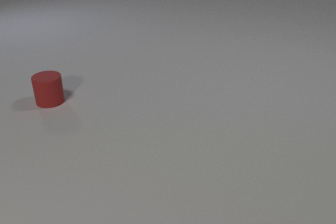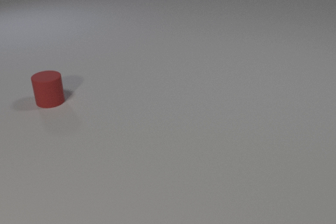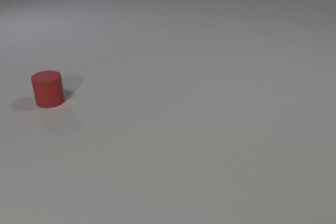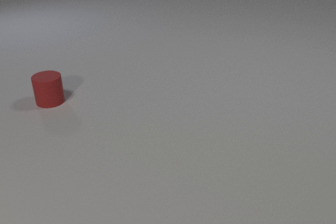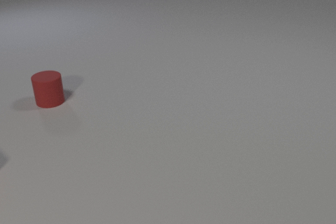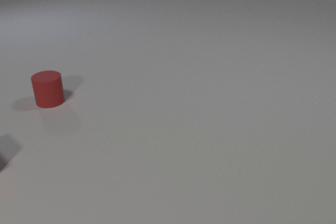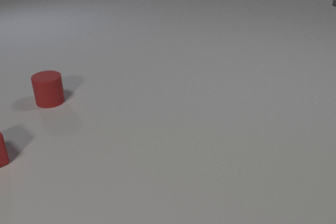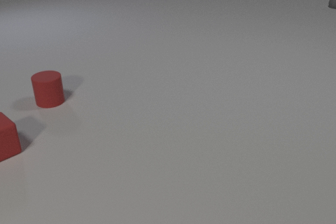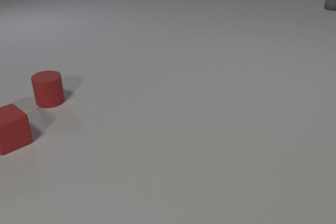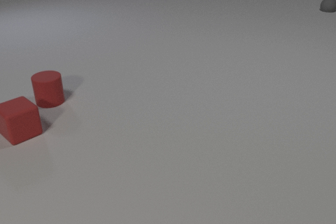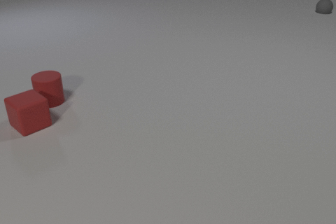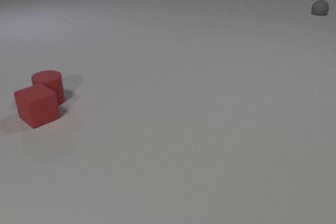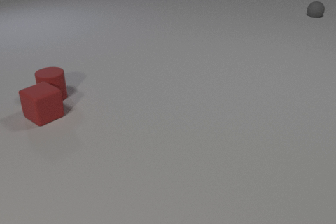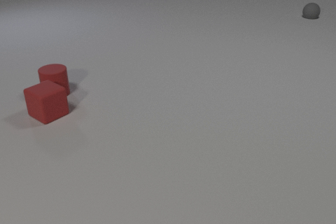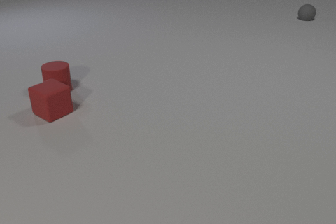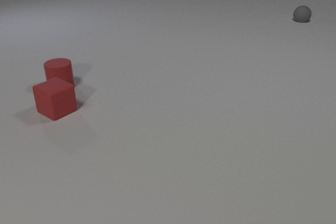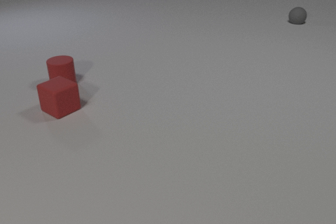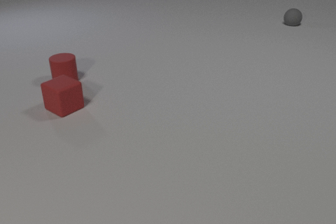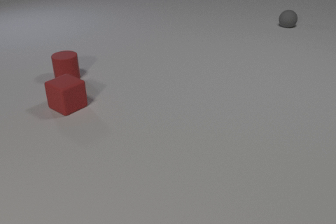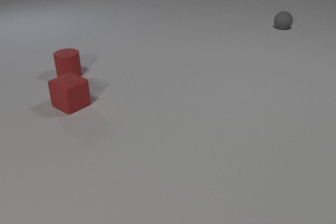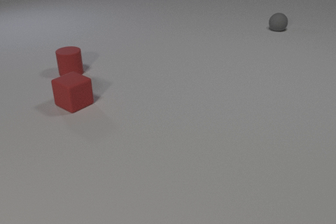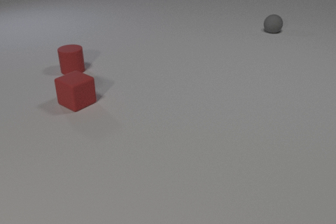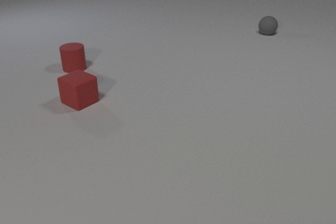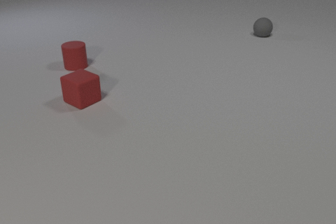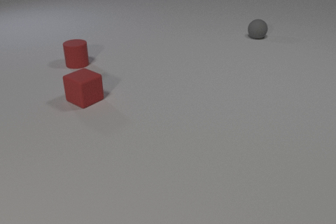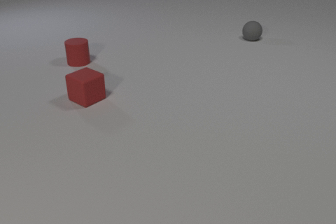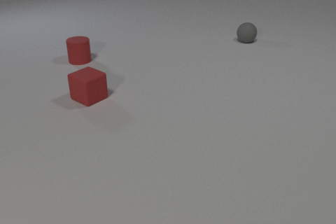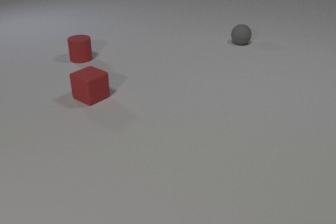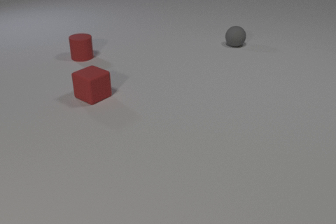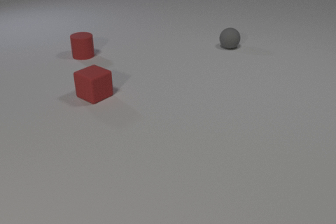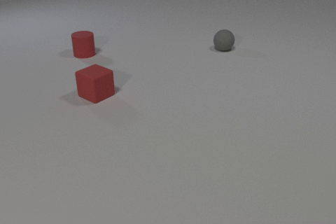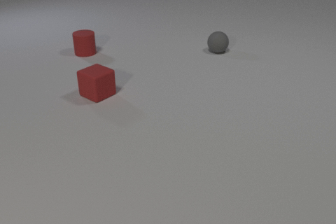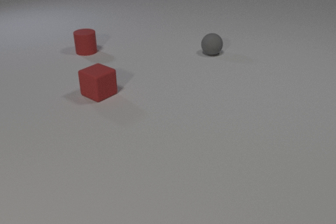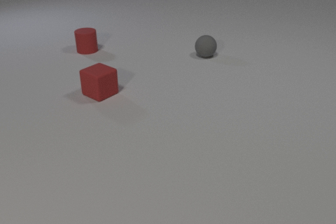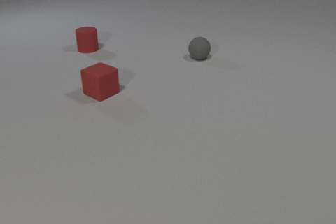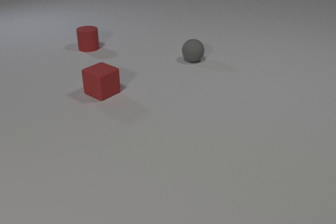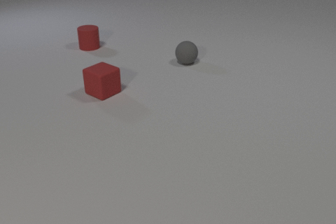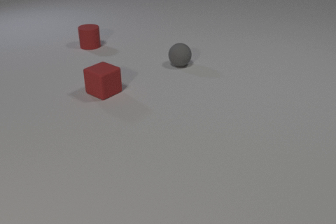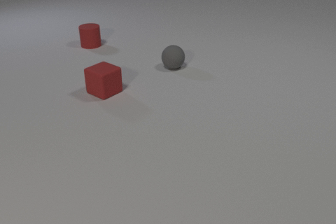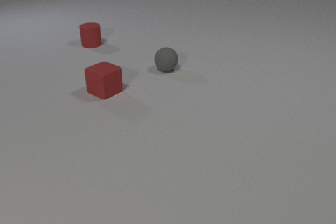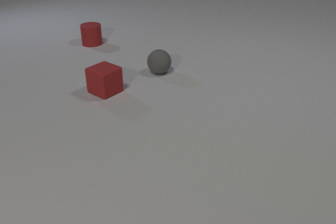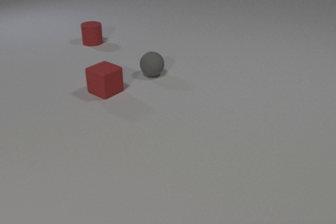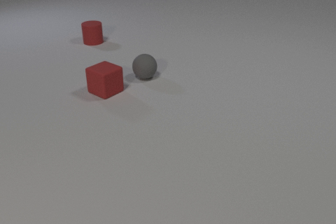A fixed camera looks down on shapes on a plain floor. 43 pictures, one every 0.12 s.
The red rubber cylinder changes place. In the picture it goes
away from the camera.
0.00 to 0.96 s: The red rubber cube comes in at the left edge, slides away from the camera and to the right. The gray rubber sphere comes in at the right edge, rolls toward the camera and to the left.
0.96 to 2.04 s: The red rubber cube slides to the right and away from the camera. The red rubber cylinder slides away from the camera. The gray rubber sphere rolls toward the camera and to the left. The red rubber cube and the red rubber cylinder collide.
2.04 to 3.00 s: The red rubber cube slides to the right and away from the camera. The red rubber cylinder slides away from the camera. The gray rubber sphere rolls toward the camera and to the left.
3.00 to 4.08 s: The red rubber cube slides to the right and away from the camera. The red rubber cylinder slides away from the camera. The gray rubber sphere rolls toward the camera and to the left.
4.08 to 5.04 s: The red rubber cylinder slides away from the camera. The gray rubber sphere rolls to the left and toward the camera.
What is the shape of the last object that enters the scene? sphere.
How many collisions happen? 1.
Are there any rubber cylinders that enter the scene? no.
